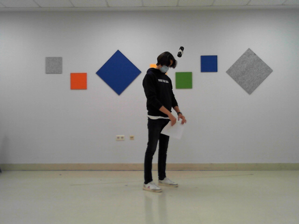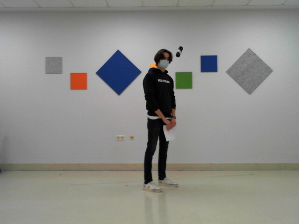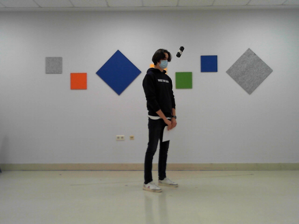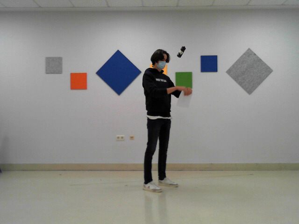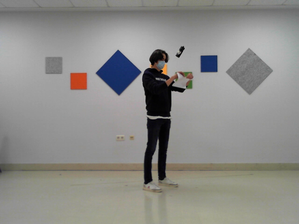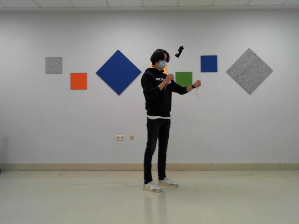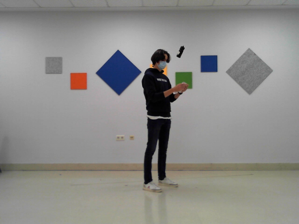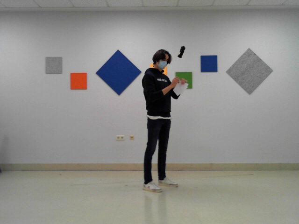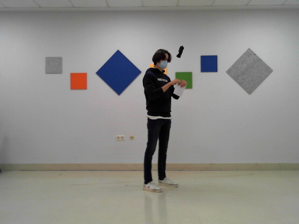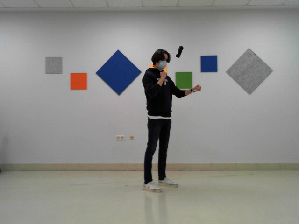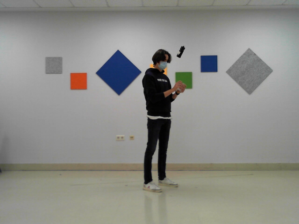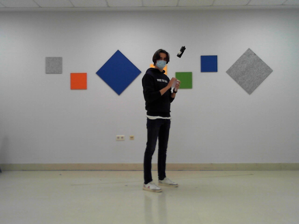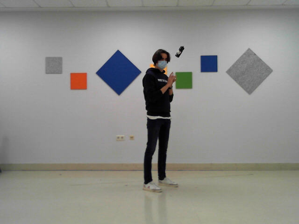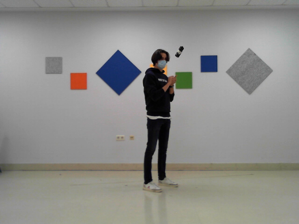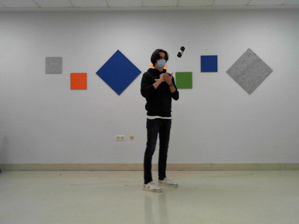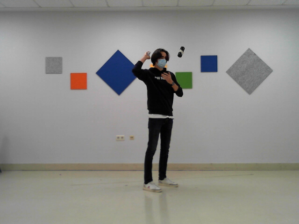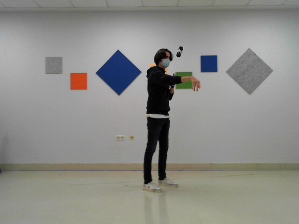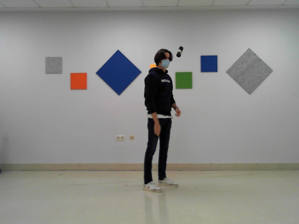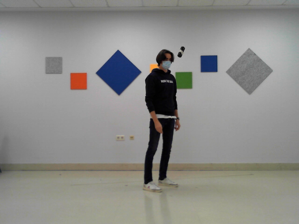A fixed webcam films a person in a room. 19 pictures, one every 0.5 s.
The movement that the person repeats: Tear a paper in 4 pieces, make a ball and throw it.
